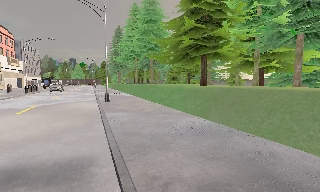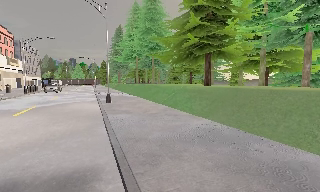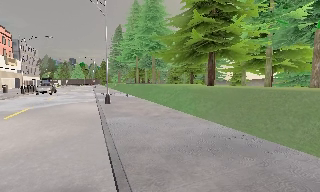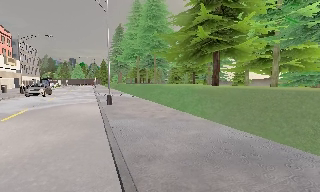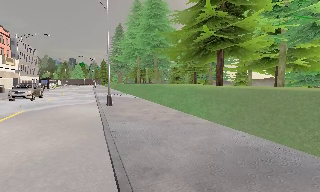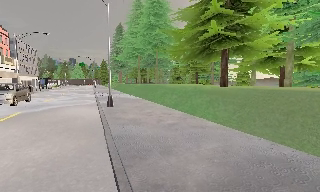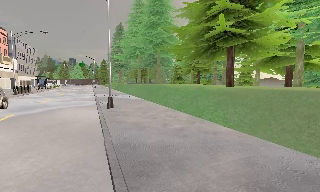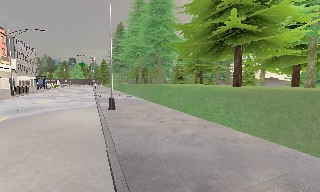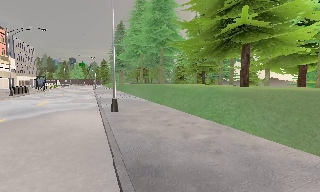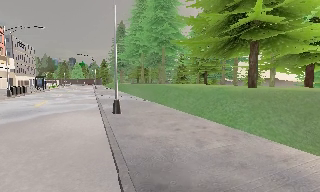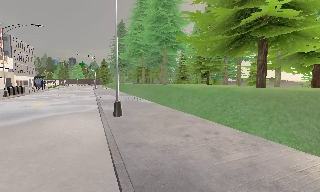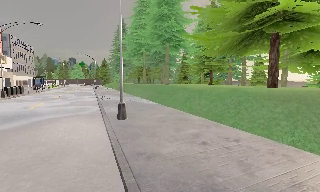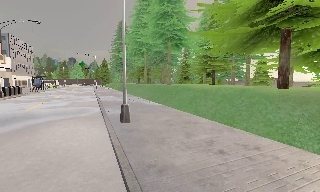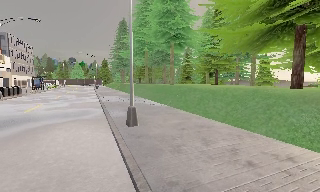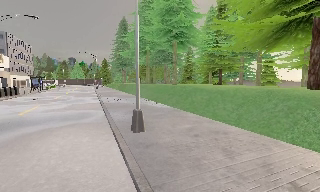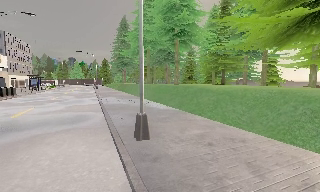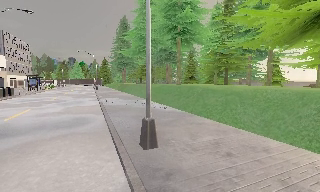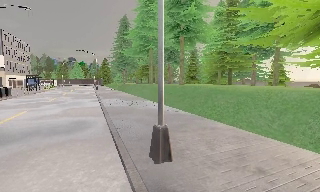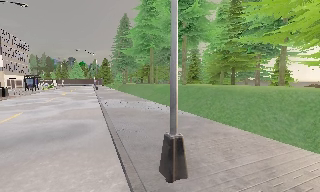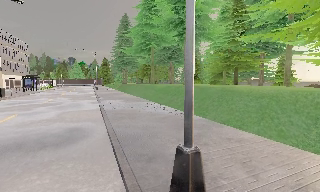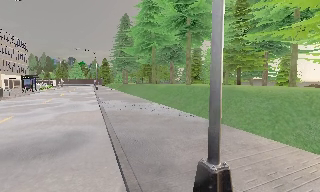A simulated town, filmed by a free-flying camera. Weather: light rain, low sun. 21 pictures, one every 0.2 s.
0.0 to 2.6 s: The camera travels forward and to its left, about 8 m, so what stands in front looms larger.
2.6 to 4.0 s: The camera travels forward, about 4.5 m, so what stands in front looms larger.
The film runs forward here.
